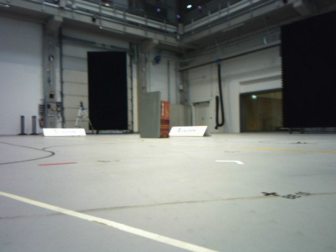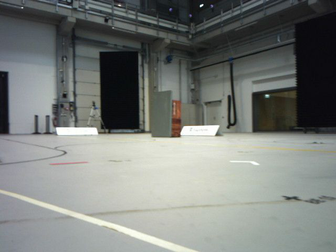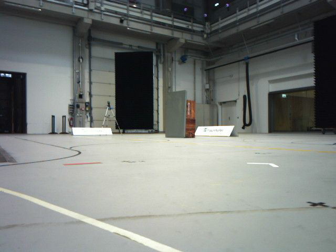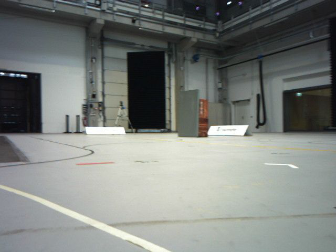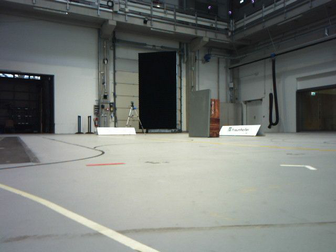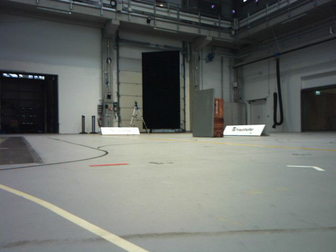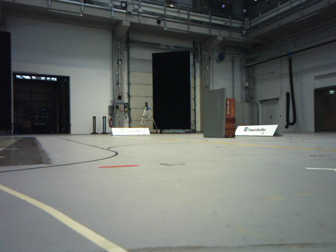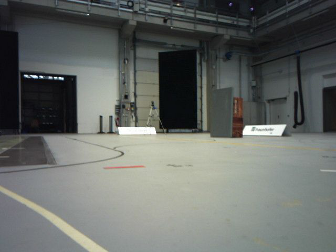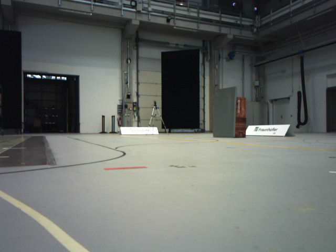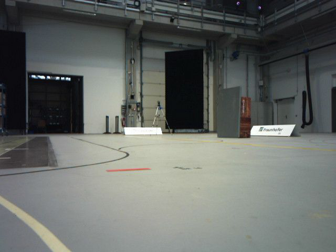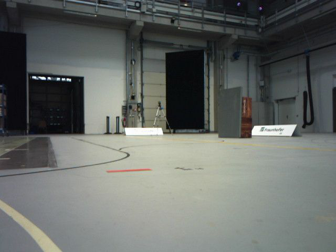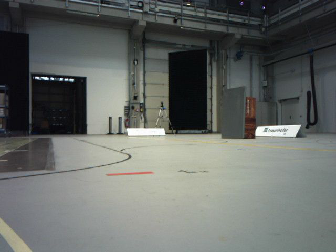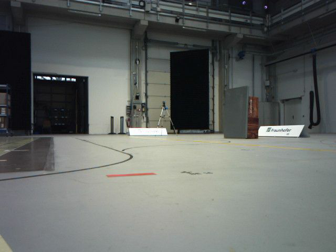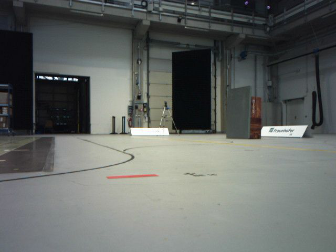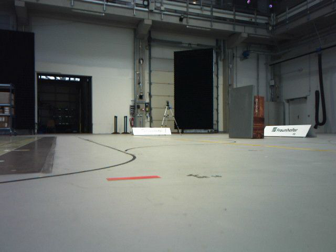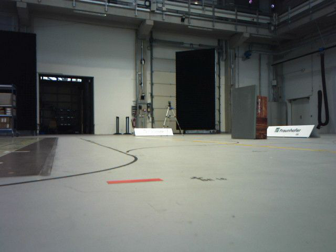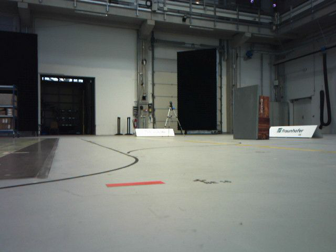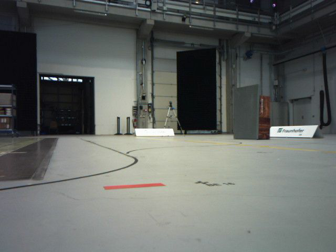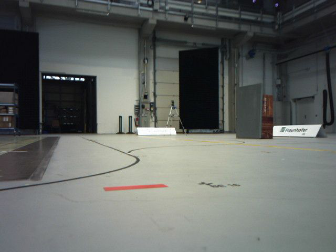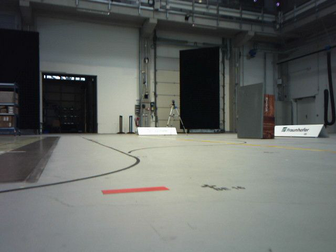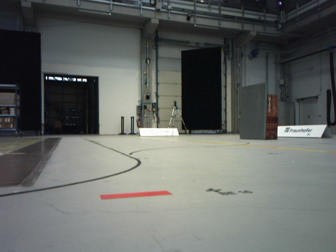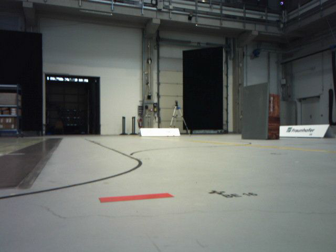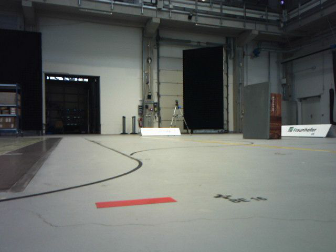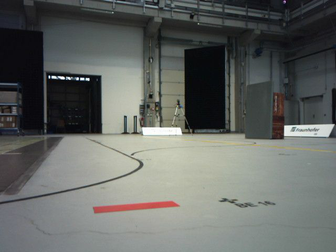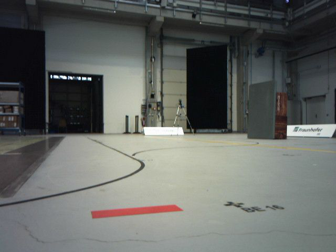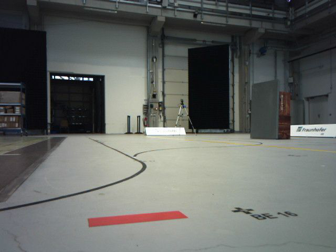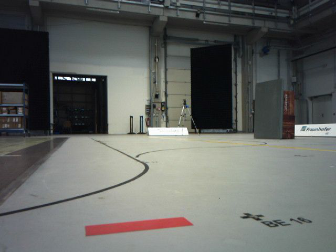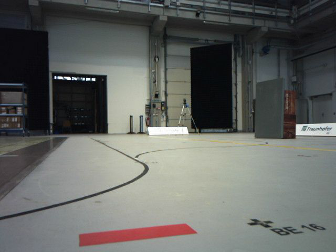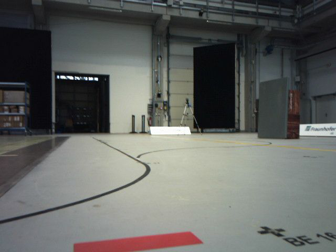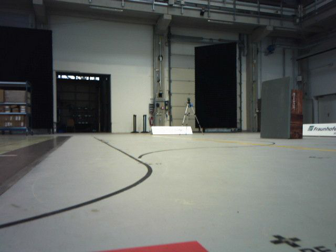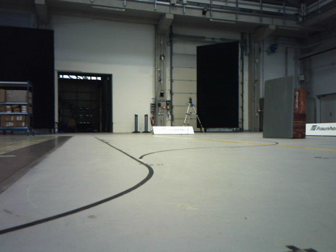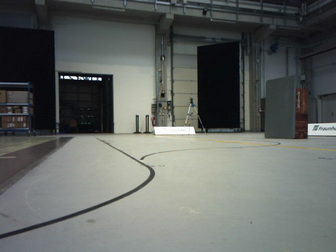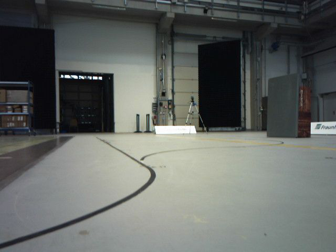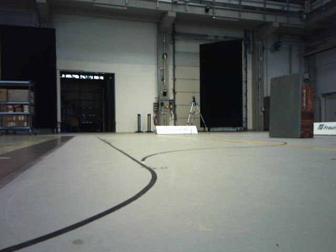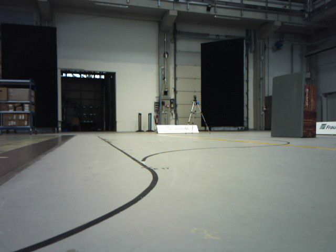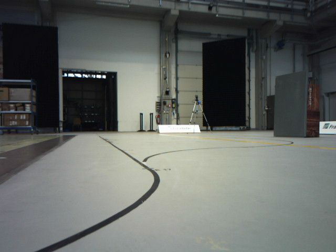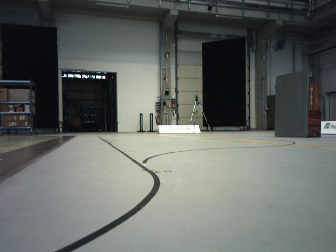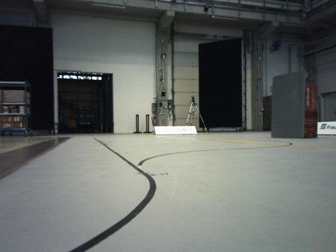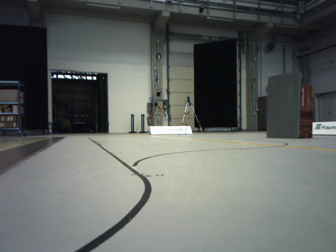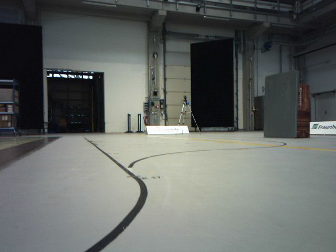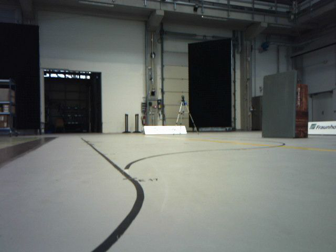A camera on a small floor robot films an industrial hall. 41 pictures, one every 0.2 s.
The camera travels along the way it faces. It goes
forward.
0.0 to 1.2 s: The scene slides to the right, as the camera pans about 10 degrees to its left. It travels forward, about 0.2 m, so what stands in front looms larger.
1.2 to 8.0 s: The camera travels forward, about 1.4 m, so what stands in front looms larger.
The film runs forward here.
